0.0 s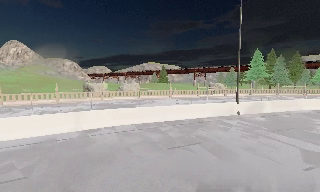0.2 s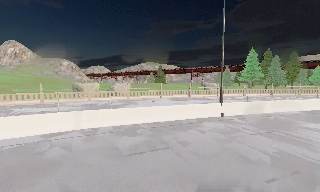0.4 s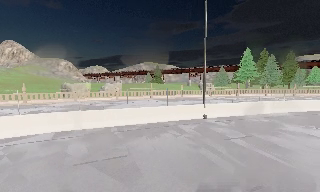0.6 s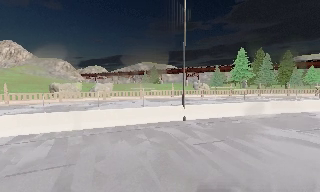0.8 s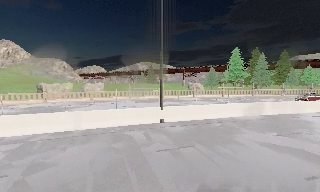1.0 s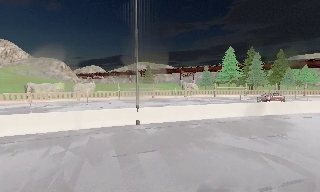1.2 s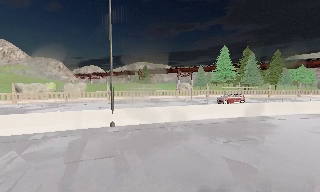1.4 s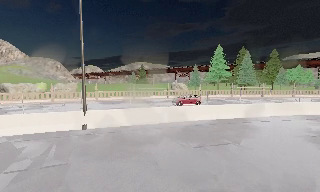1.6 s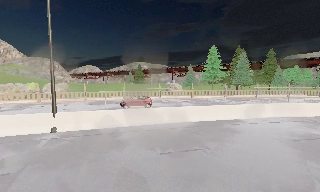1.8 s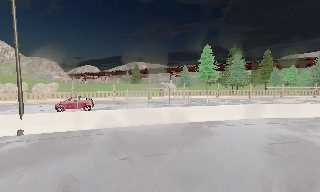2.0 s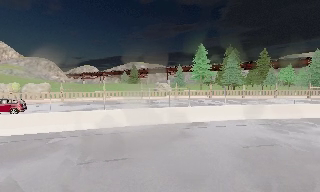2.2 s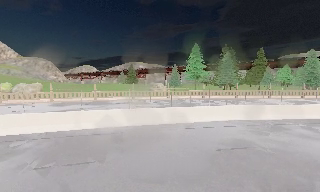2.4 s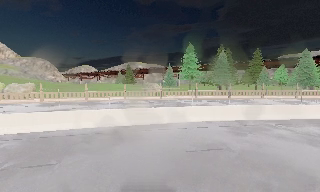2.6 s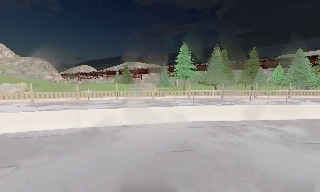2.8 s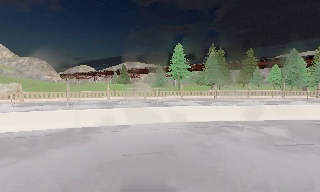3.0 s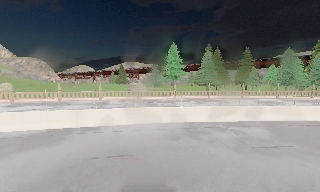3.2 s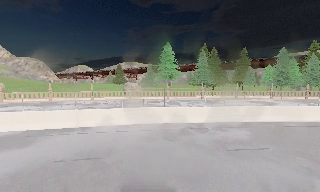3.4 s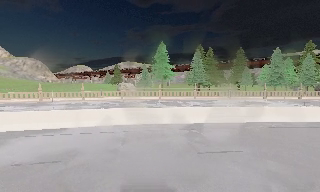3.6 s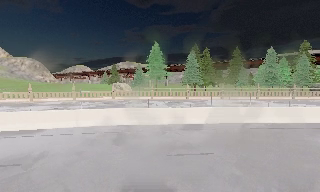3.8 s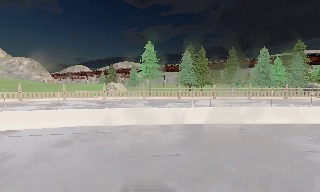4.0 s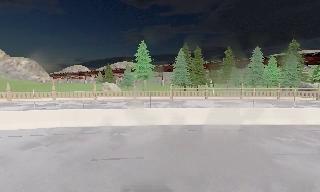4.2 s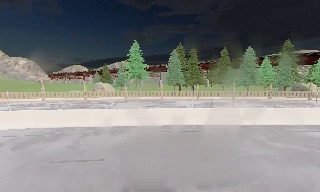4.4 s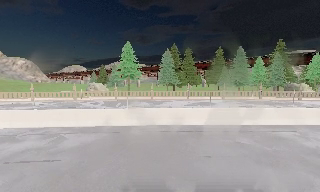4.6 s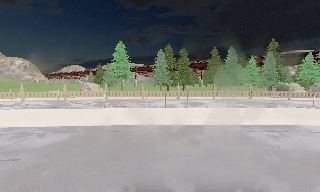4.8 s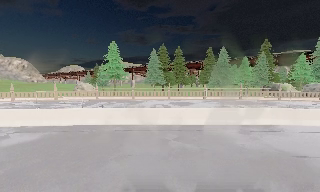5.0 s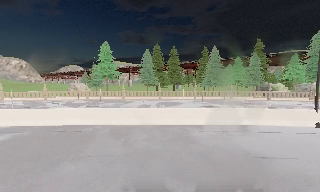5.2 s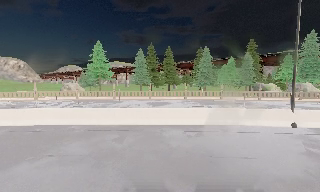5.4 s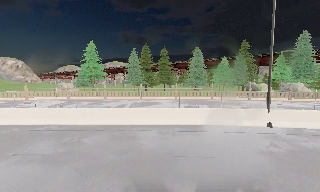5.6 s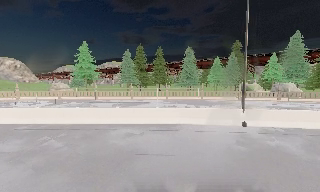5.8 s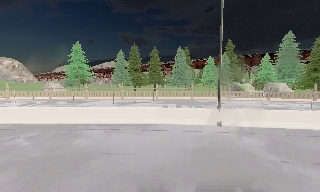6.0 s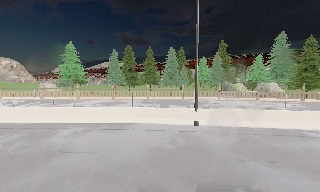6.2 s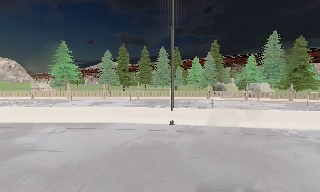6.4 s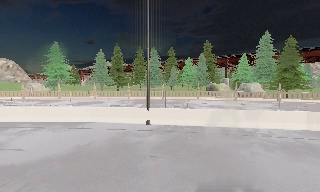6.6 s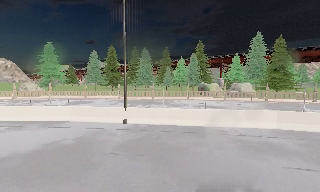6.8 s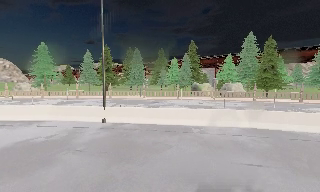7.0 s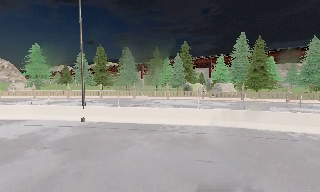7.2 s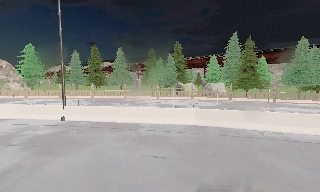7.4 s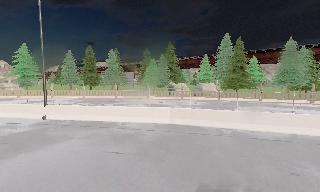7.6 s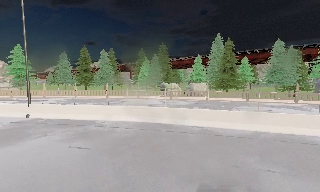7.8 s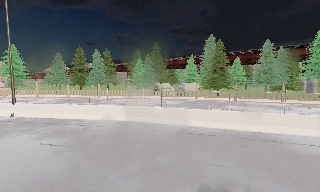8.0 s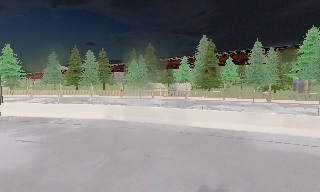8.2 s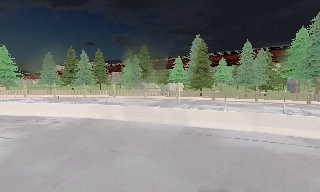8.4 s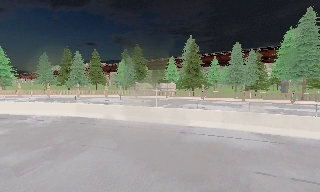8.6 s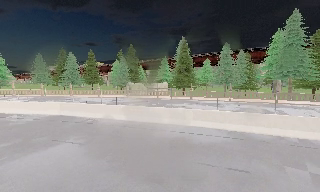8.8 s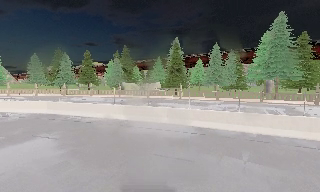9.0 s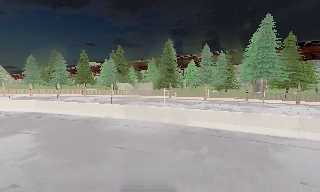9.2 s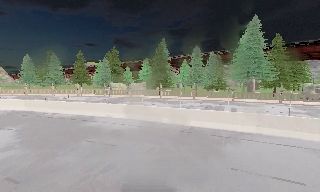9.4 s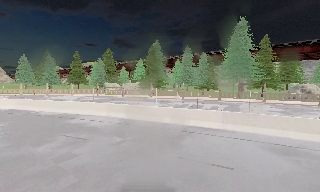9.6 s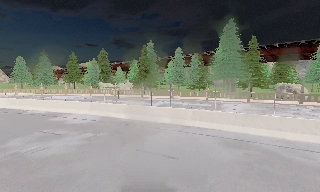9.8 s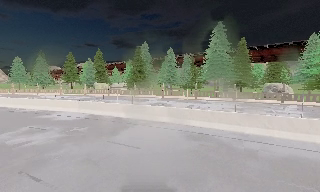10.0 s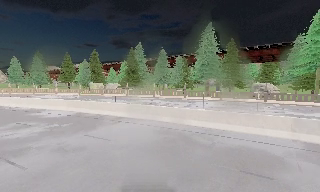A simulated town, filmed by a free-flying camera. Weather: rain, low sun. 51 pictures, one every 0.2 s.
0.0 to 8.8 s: The camera travels to its right, about 70 m, so close, fixed things drift to the left.
8.8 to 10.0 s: The camera travels to its right and backward, about 12 m, so close, fixed things drift to the left.
The film runs forward here.
